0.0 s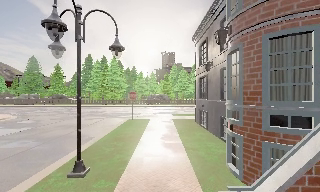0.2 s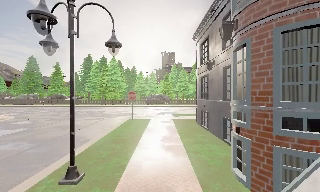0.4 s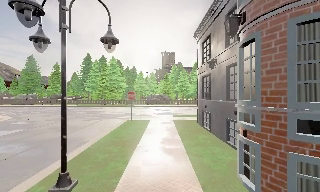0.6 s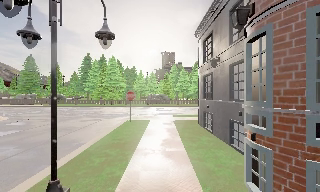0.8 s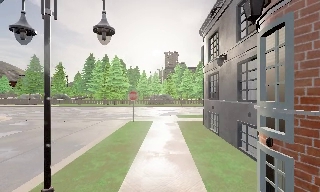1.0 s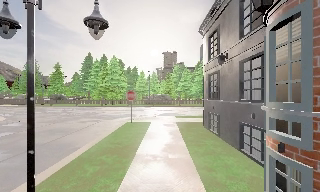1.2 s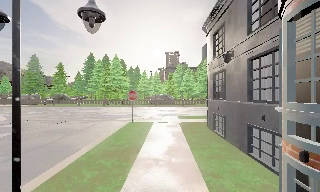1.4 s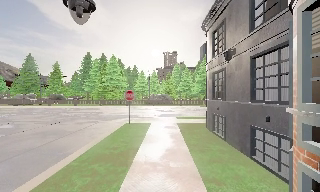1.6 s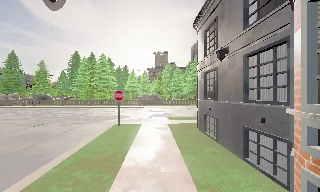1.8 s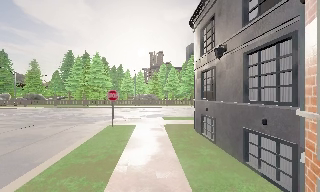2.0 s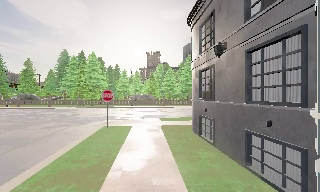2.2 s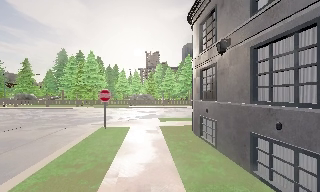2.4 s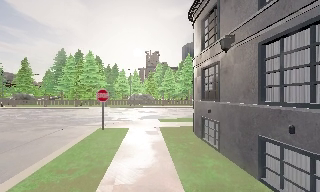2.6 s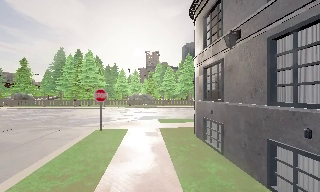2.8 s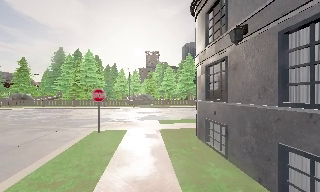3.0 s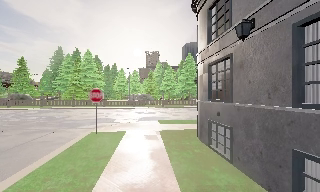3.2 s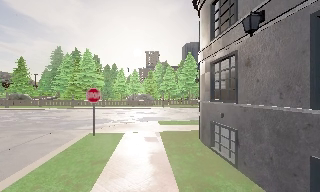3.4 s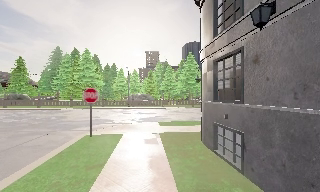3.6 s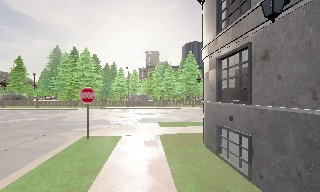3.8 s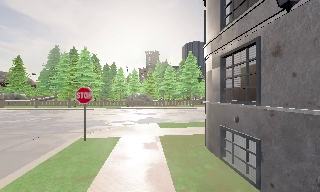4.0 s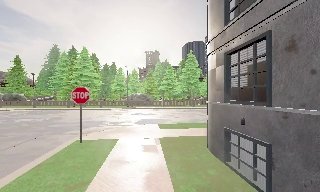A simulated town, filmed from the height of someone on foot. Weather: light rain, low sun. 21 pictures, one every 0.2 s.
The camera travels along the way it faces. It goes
forward.
0.0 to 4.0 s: The camera travels forward, about 7 m, so what stands in front looms larger.
The film runs forward here.
